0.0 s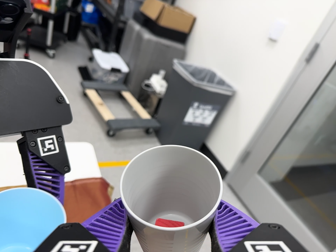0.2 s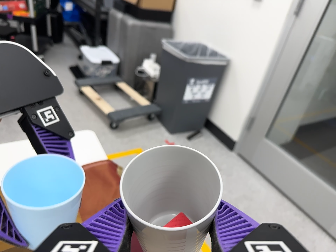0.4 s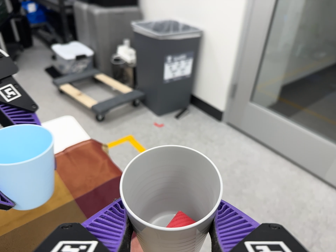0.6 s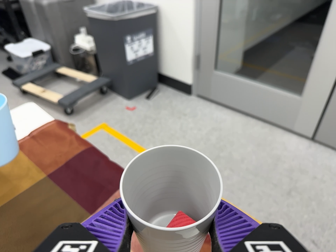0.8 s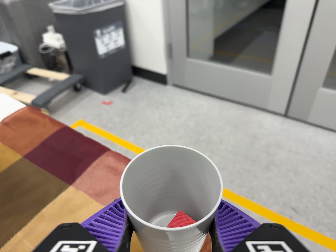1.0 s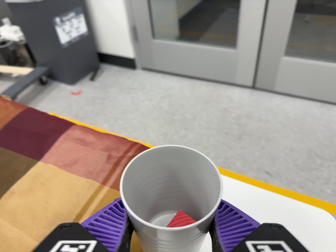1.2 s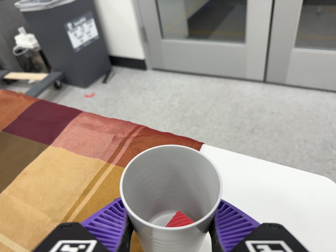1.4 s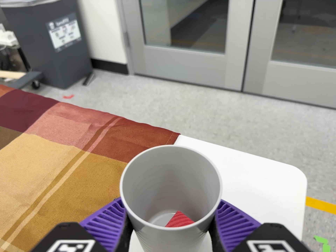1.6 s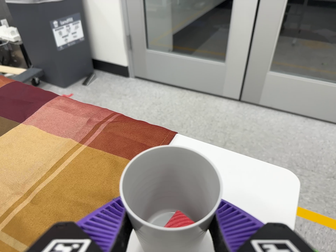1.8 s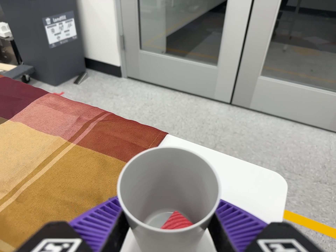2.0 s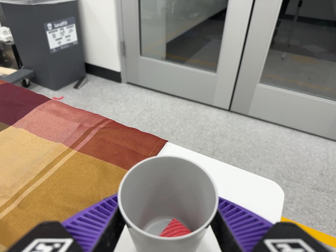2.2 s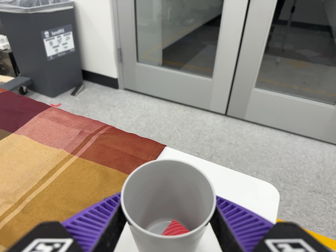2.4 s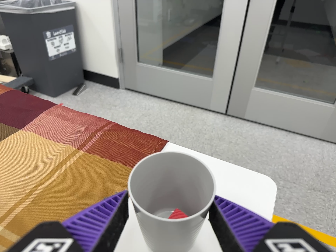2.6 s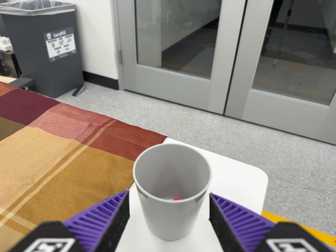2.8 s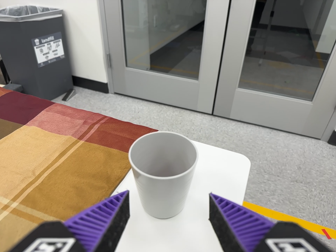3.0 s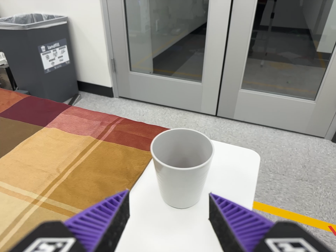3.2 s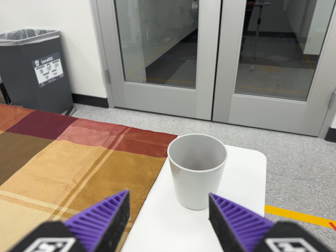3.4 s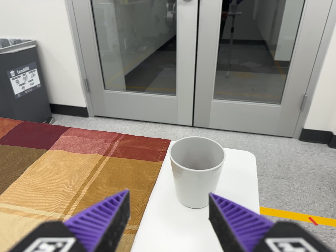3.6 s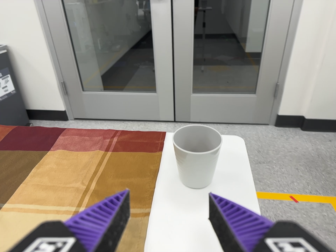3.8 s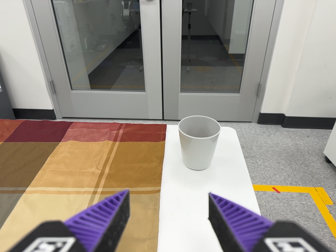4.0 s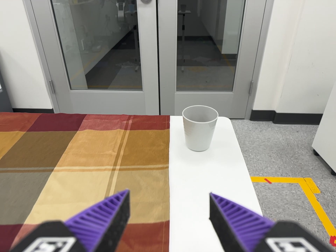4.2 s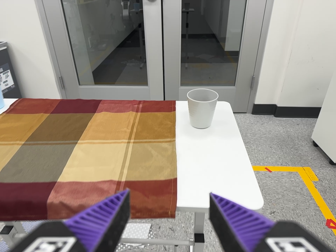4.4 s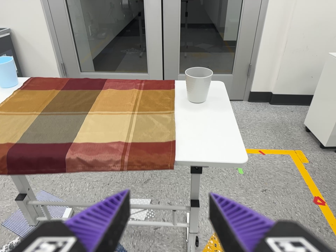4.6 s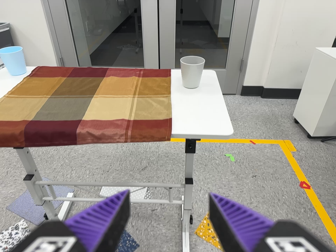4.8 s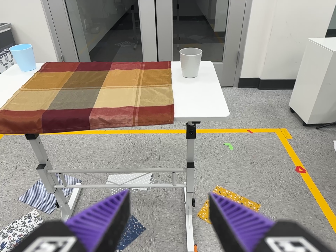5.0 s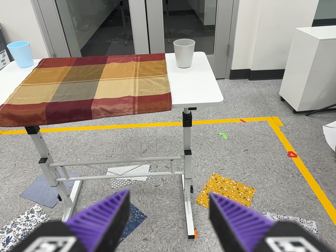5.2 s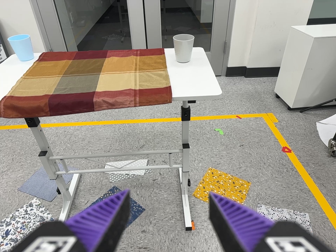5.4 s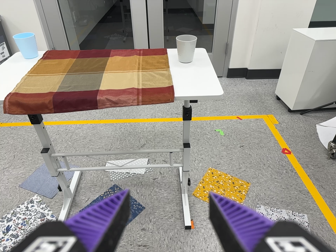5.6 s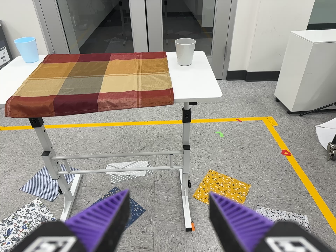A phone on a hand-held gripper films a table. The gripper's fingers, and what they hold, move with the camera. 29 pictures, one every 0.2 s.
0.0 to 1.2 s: The scene slides to the left, as the camera pans about 15 degrees to its right. It travels toward the bottom of its view and to its right, about 28 cm, so close, fixed things drift upward. Its aim tips toward the bottom of its view by about 10 degrees, and the scene shifts upward. It rolls about its line of sight by about 45 degrees, and the scene rotates counterclockwise.
1.2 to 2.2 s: The camera shifts only a little, or ends up much as it began.
2.2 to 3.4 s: The camera travels backward and to its left, about 16 cm, so what stands in front gets smaller. It rolls about its line of sight by about 10 degrees, and the scene rotates counterclockwise.
3.4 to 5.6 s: The camera pans to its right by about 15 degrees. It travels backward and toward the bottom of its view, about 60 cm, so what stands in front gets smaller. It rolls about its line of sight by about 10 degrees, and the scene rotates counterclockwise.
The film runs backward here.
